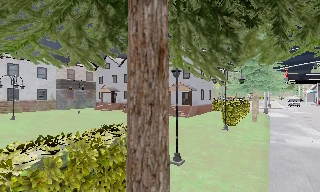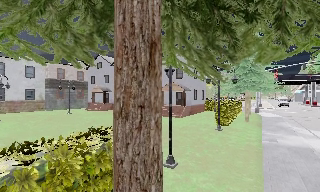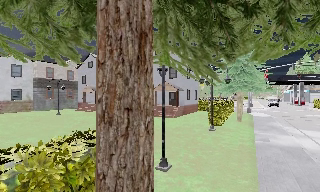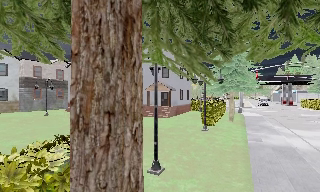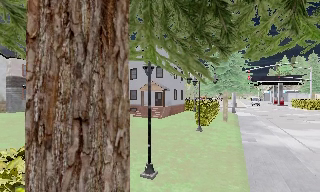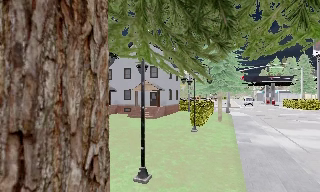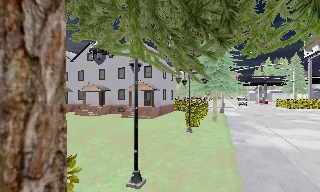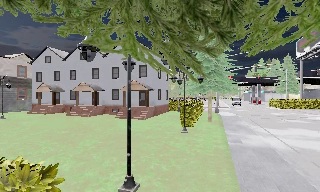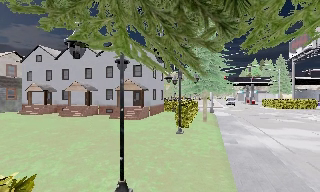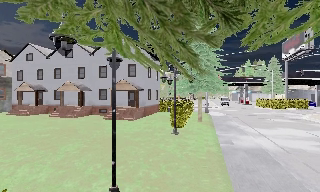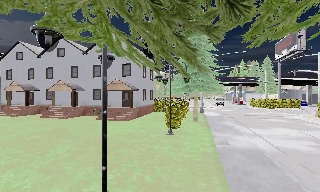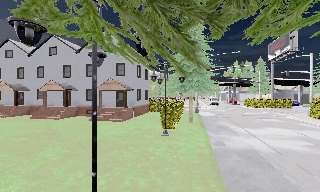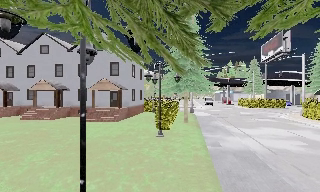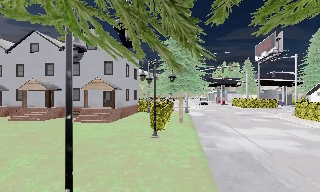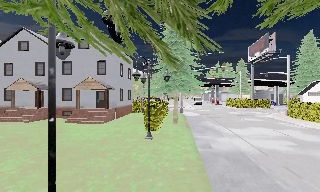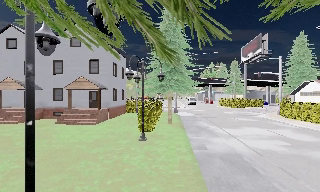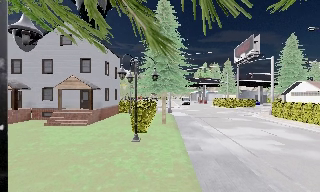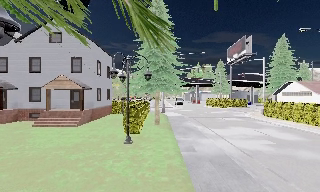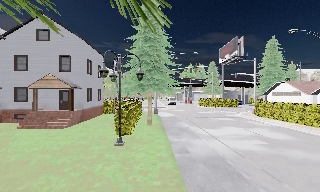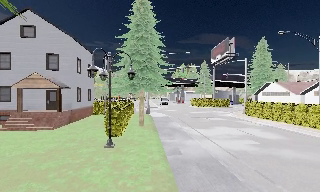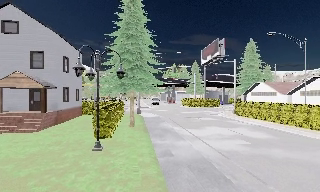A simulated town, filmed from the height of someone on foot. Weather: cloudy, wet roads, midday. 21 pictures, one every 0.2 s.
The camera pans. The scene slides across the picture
to the left.
The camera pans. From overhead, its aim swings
clockwise.
0.0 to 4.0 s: The camera pans to its right, which is clockwise from overhead, by about 45 degrees. It travels forward, about 4.5 m.
The film runs forward here.
